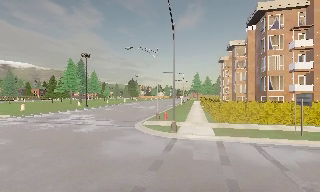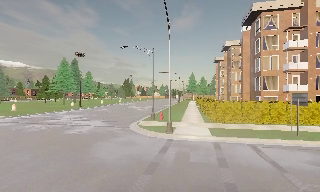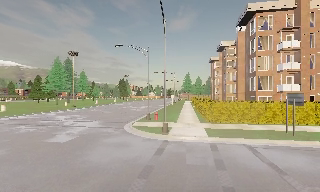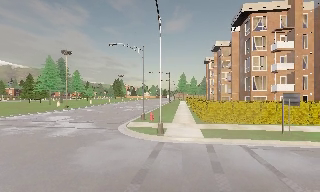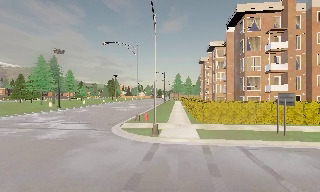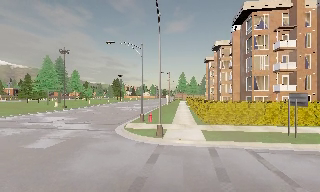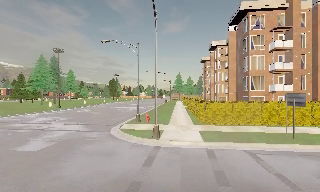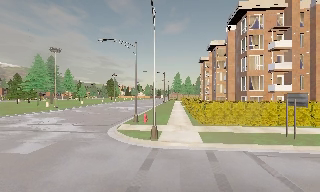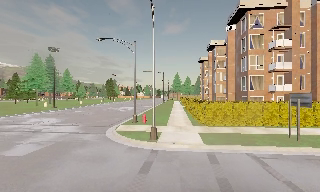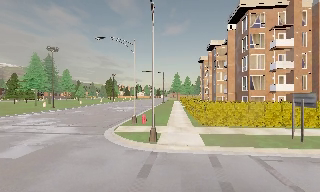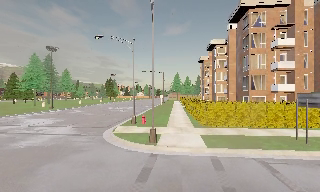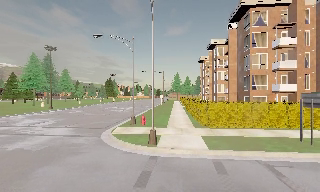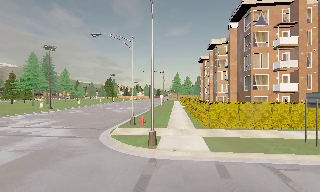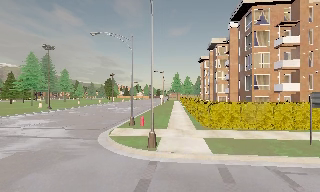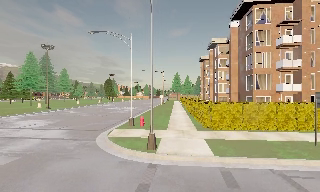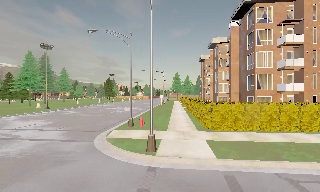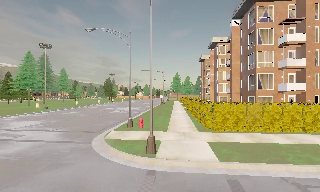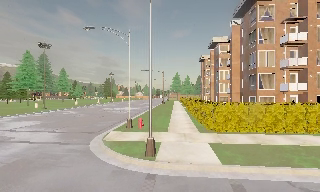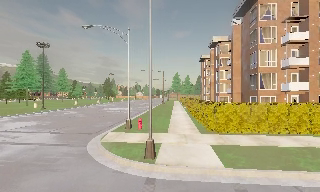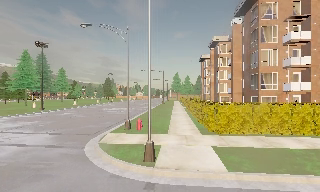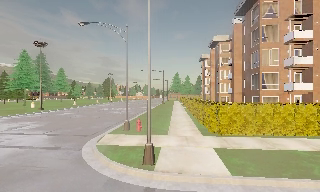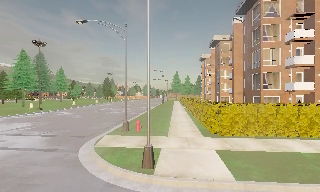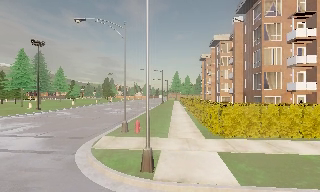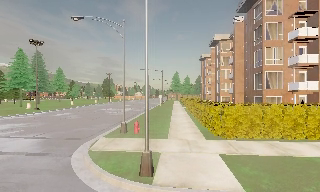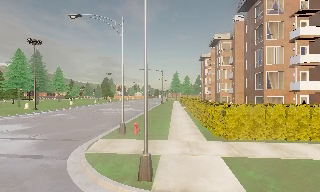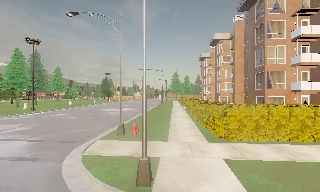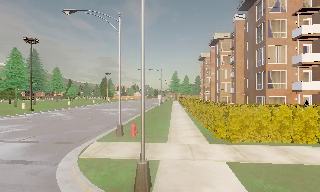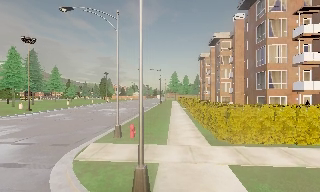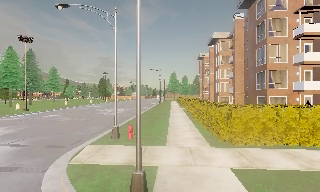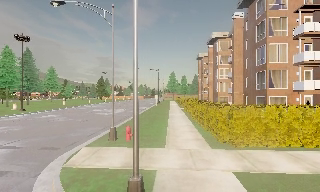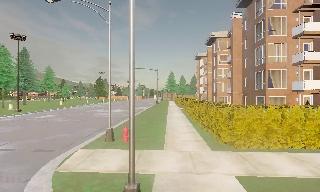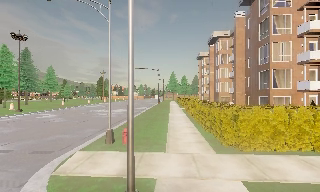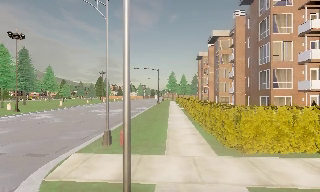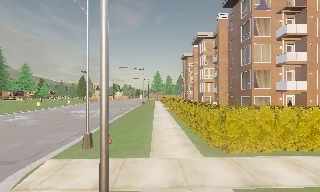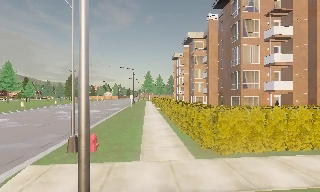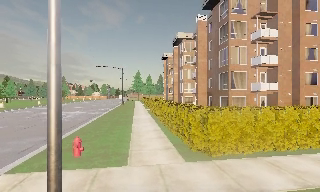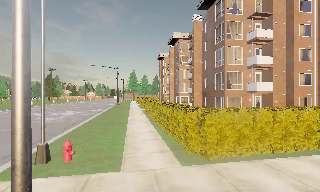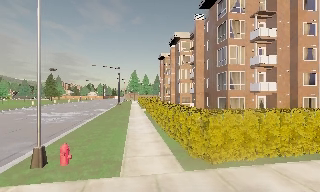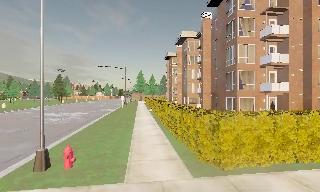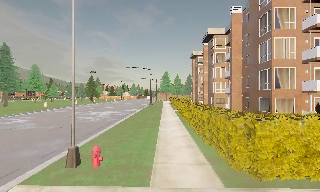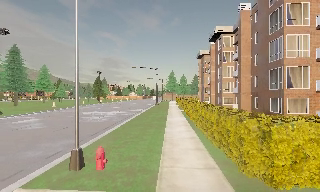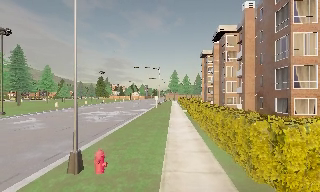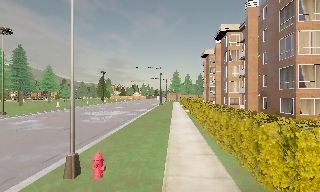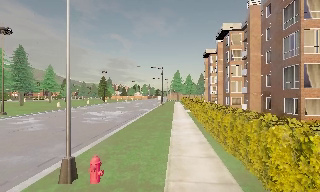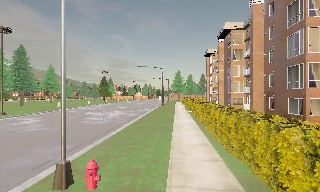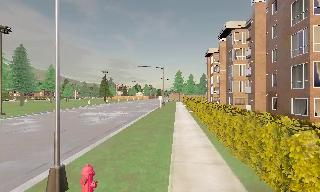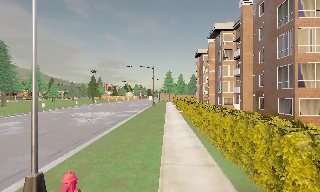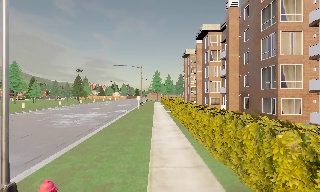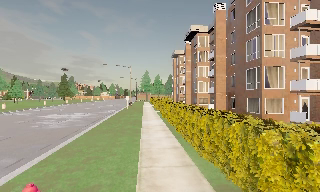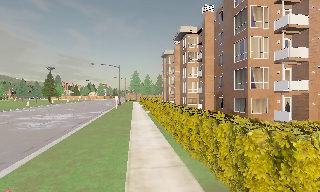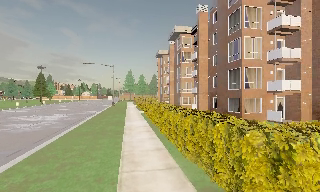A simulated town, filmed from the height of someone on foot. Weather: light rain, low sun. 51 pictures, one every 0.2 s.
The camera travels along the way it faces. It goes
forward.
0.0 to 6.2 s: The camera travels forward, about 8 m, so what stands in front looms larger.
6.2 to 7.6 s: The scene slides to the left, as the camera pans about 10 degrees to its right. It travels forward, about 2 m, so what stands in front looms larger.
7.6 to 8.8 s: The camera pans to its left, which is counterclockwise from overhead, by about 15 degrees. It travels forward, about 2 m, so what stands in front looms larger.
8.8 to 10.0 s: The scene slides to the left, as the camera pans about 15 degrees to its right. It travels forward, about 1 m, so what stands in front looms larger.
The film runs forward here.
